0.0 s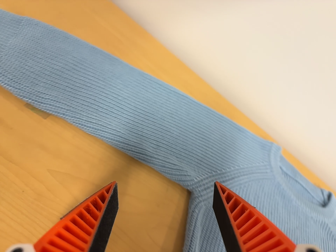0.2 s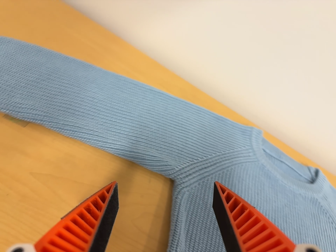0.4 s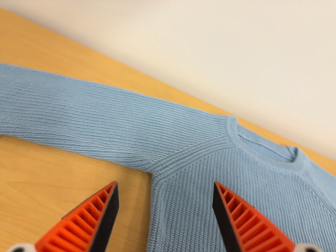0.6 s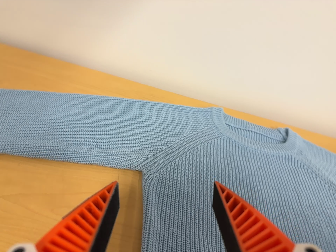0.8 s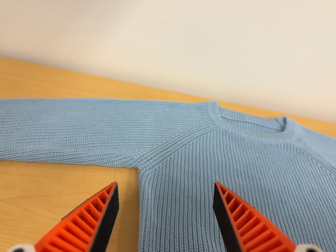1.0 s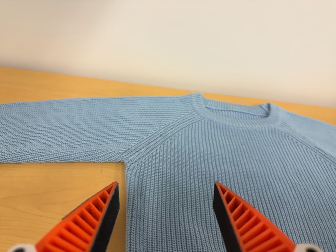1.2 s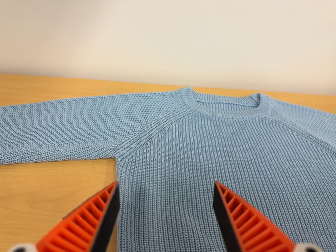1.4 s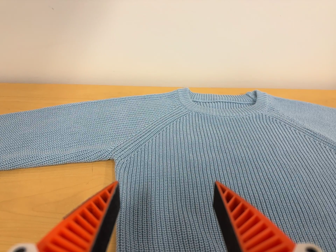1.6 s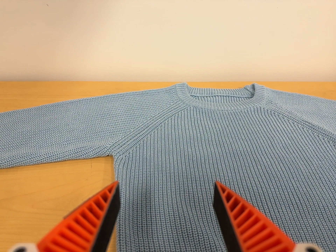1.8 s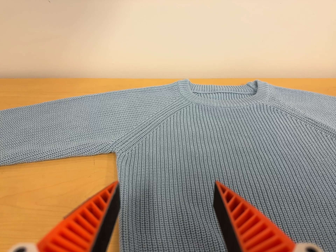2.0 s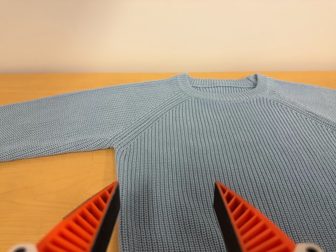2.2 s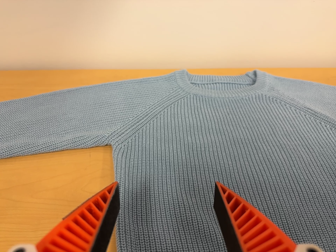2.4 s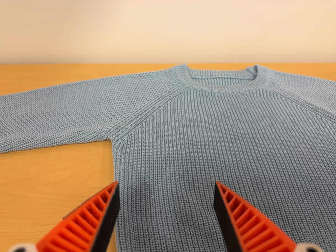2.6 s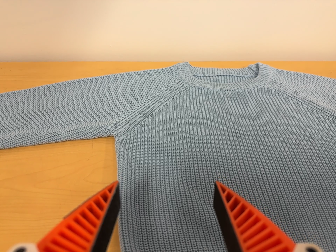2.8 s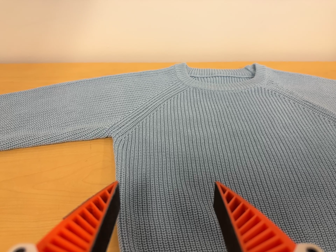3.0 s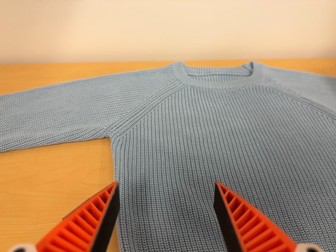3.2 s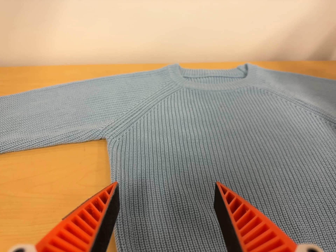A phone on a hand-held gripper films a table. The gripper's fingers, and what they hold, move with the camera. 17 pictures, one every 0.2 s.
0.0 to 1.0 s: The camera travels to its right and toward the bottom of its view, about 18 cm, so close, fixed things drift to the left. It rolls about its line of sight by about 30 degrees, and the scene rotates counterclockwise.
1.0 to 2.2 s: The camera travels to its right, about 5 cm, so close, fixed things drift to the left.
2.2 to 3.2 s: The camera shifts only a little, or ends up much as it began.
The film runs forward here.
